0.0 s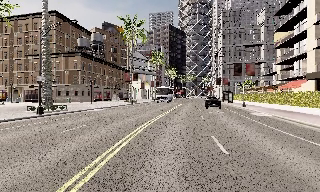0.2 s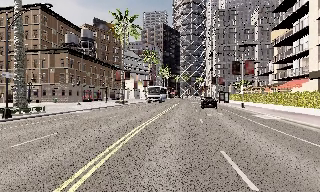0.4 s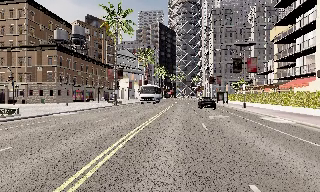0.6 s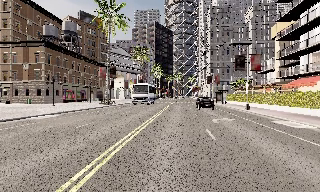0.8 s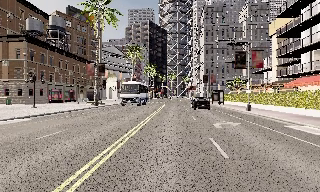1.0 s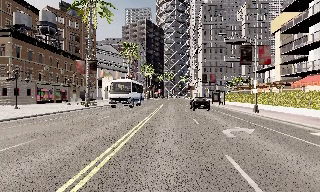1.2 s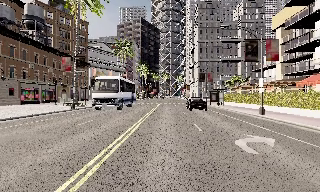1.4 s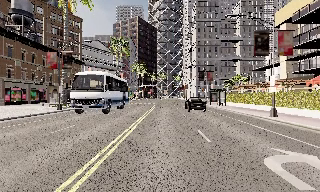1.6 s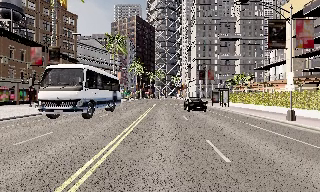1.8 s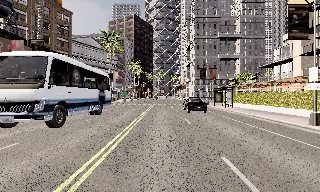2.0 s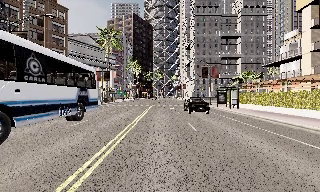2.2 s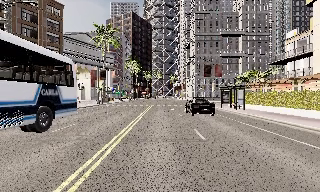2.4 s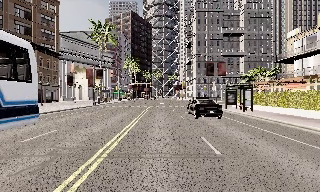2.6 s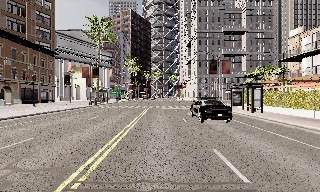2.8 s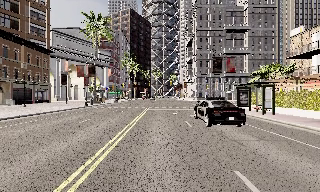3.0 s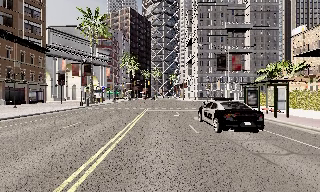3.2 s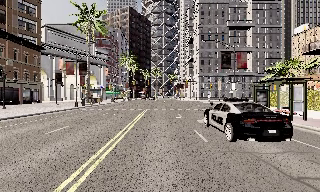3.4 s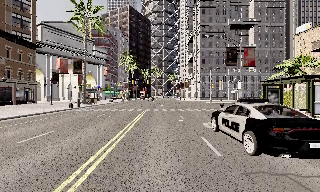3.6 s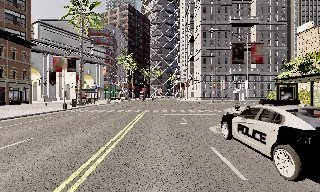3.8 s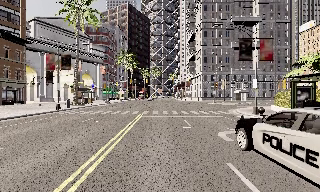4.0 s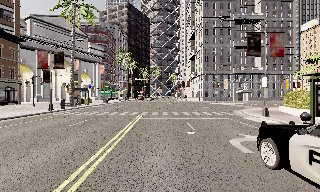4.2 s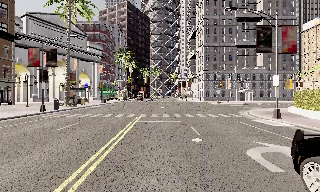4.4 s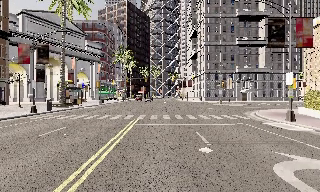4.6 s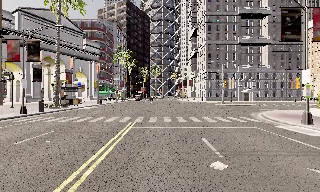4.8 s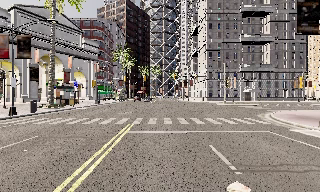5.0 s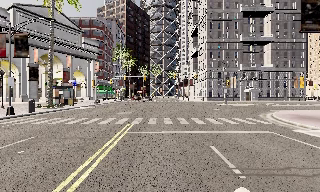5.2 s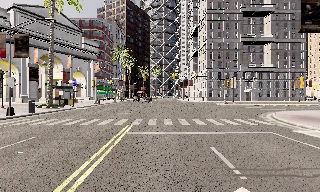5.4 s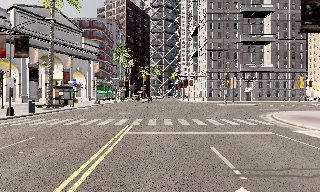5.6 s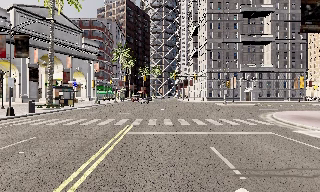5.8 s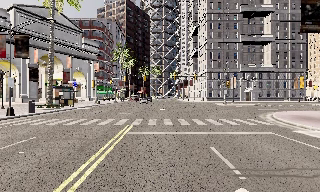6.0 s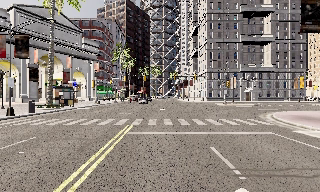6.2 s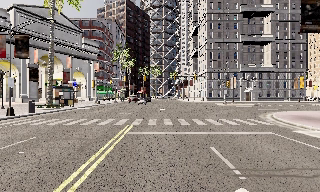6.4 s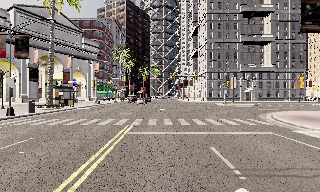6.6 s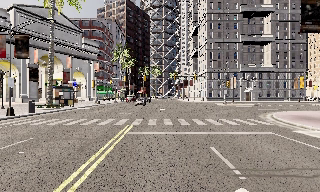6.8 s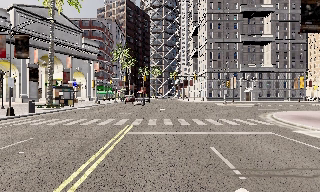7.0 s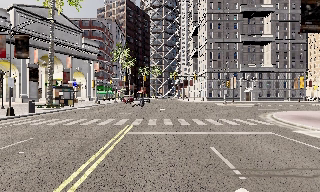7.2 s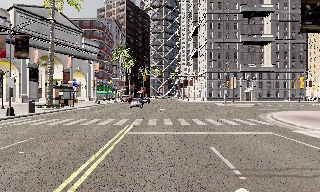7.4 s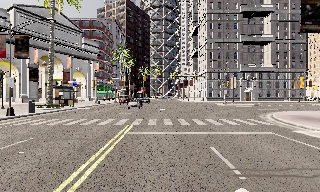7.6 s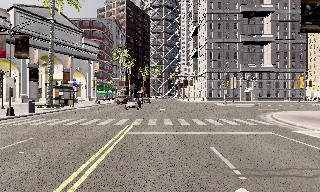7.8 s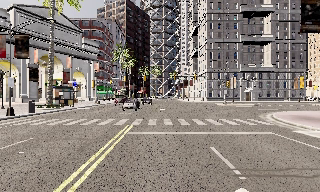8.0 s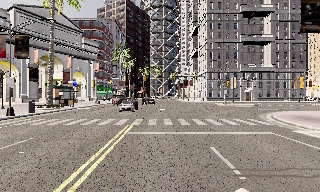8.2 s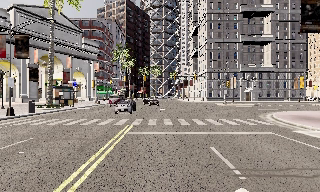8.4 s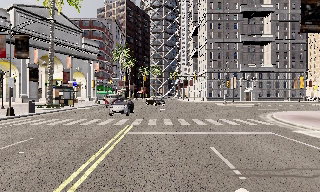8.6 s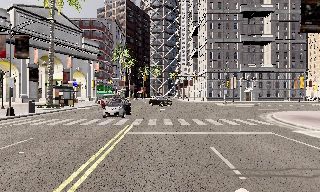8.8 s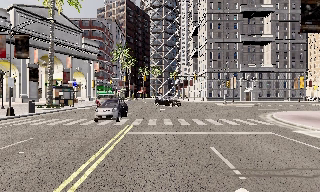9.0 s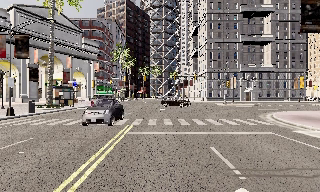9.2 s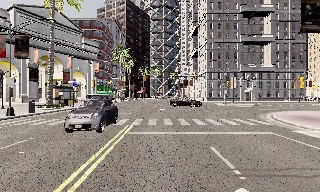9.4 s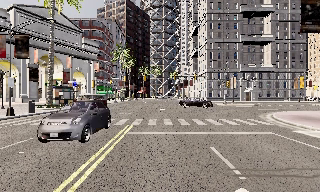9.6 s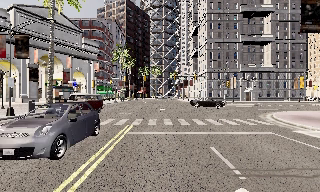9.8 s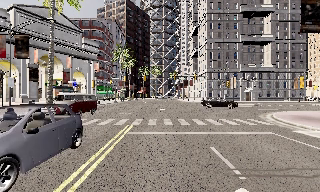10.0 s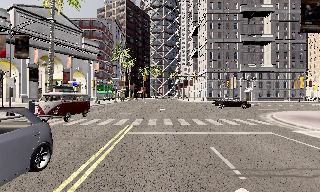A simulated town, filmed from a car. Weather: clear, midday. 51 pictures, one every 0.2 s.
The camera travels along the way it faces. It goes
forward.
0.0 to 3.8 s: The scene slides to the left, as the camera pans about 15 degrees to its right. It travels forward, about 30 m, so what stands in front looms larger.
3.8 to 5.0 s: The camera travels forward, about 6 m, so what stands in front looms larger. It loses speed.
5.0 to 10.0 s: The camera keeps its place and its aim.
The film runs forward here.
